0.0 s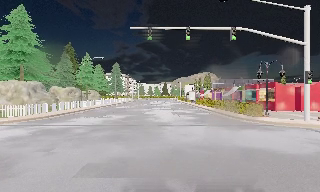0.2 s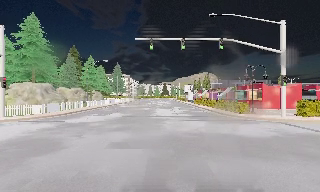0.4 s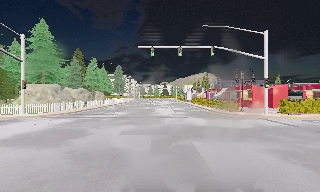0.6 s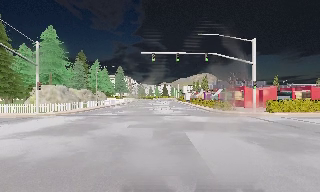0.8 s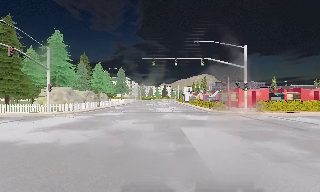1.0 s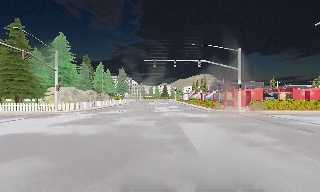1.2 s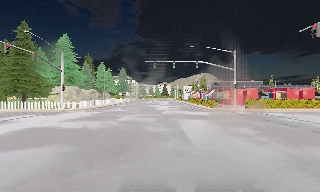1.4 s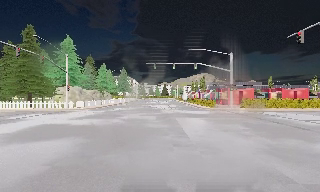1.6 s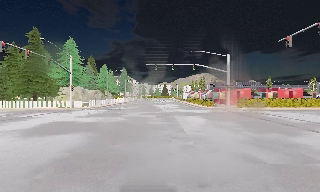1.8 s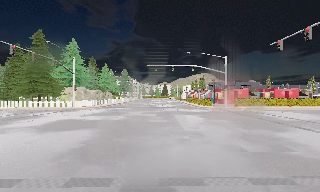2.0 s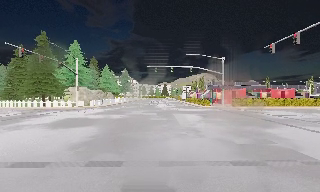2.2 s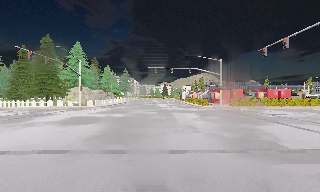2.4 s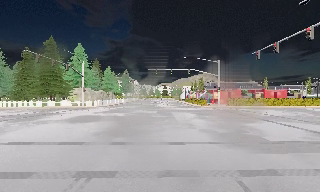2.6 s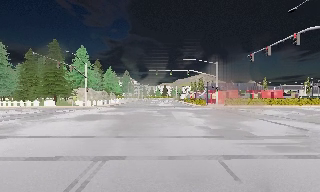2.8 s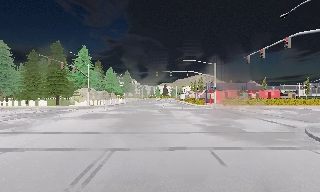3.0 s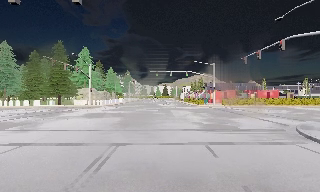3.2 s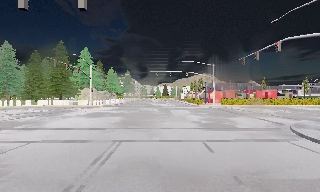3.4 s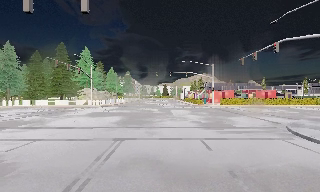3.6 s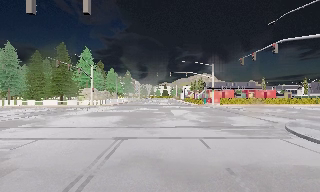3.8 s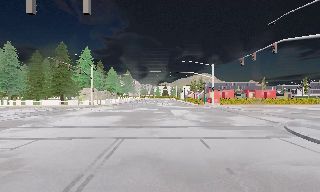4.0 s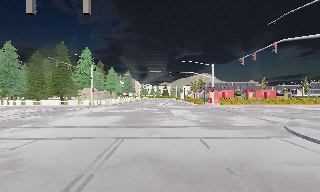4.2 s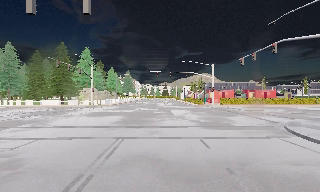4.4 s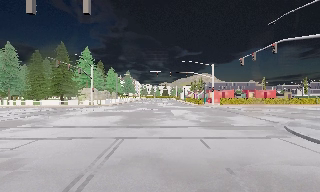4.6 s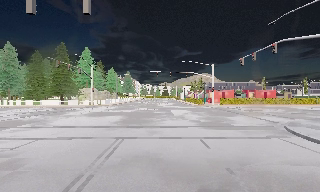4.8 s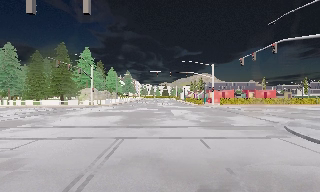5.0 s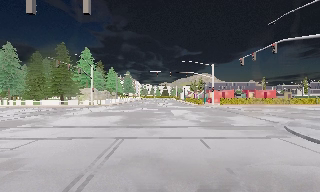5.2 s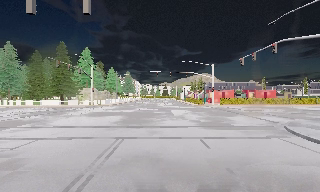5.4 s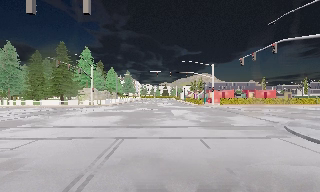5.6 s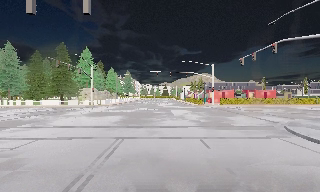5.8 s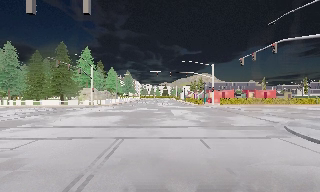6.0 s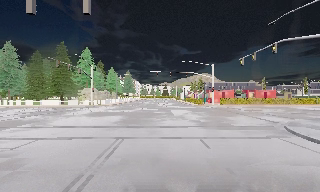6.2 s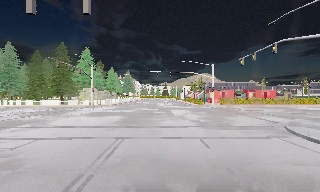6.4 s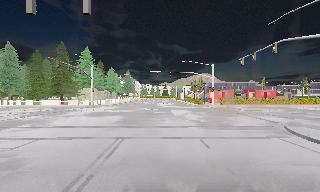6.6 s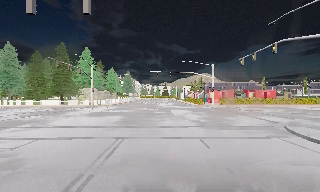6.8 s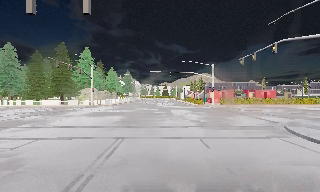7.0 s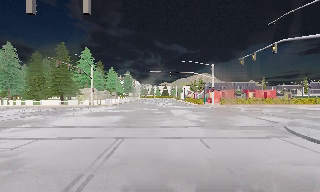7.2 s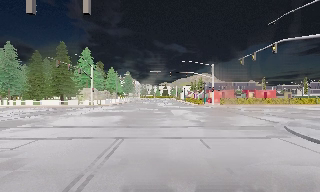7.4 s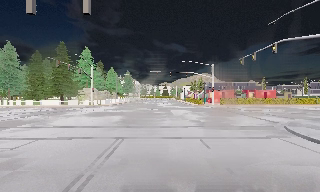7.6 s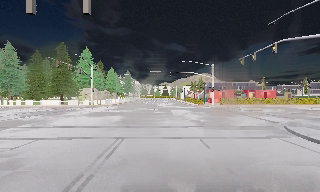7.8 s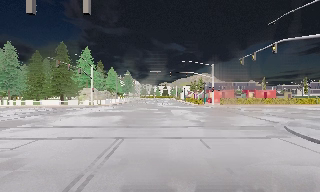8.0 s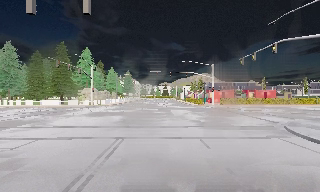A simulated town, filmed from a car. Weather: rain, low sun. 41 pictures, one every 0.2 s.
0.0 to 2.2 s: The camera travels backward, about 15 m, so what stands in front gets smaller. It loses speed.
2.2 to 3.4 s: The camera travels backward, about 4 m, so what stands in front gets smaller. It loses speed.
3.4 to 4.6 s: The camera shifts only a little, or ends up much as it began.
4.6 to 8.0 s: The camera keeps its place and its aim.
The film runs backward here.
